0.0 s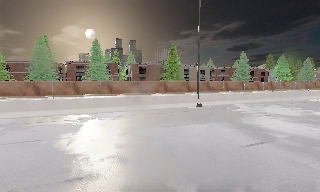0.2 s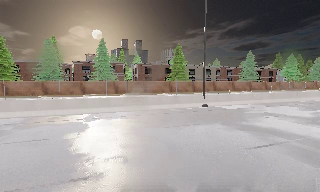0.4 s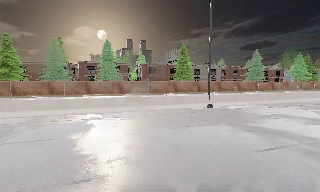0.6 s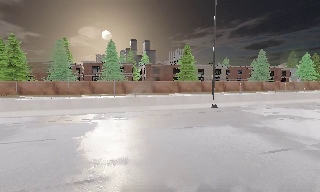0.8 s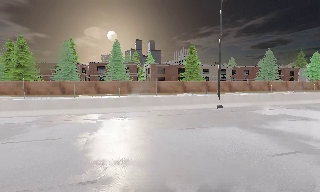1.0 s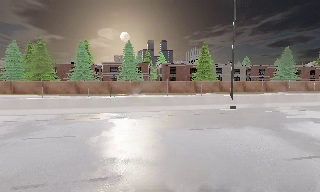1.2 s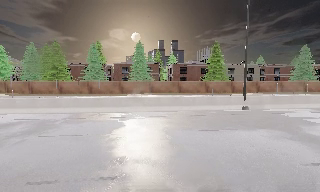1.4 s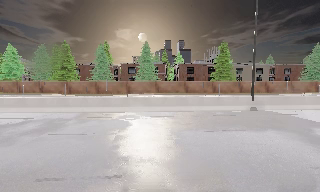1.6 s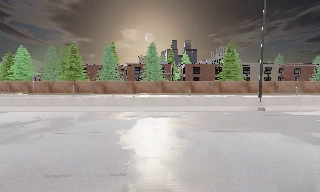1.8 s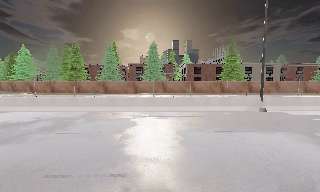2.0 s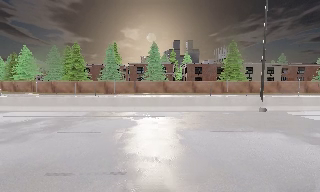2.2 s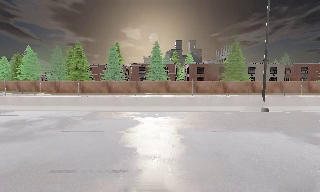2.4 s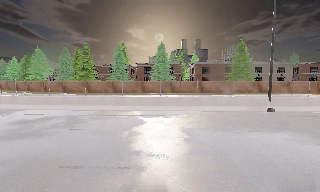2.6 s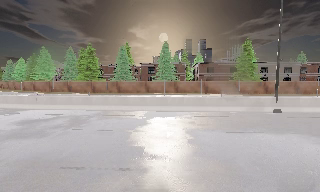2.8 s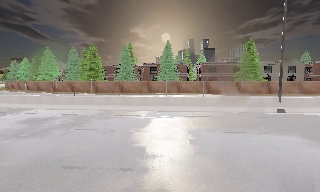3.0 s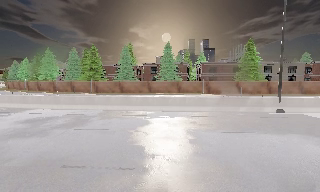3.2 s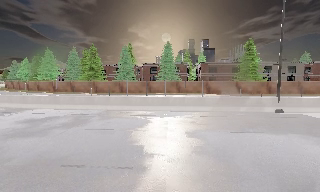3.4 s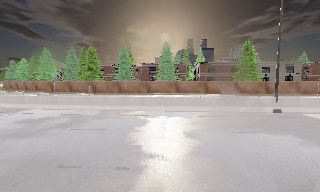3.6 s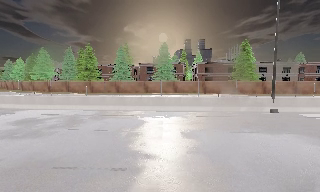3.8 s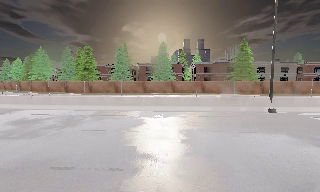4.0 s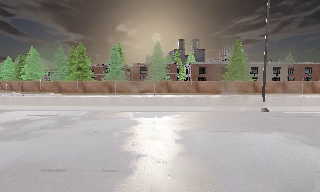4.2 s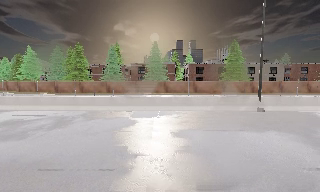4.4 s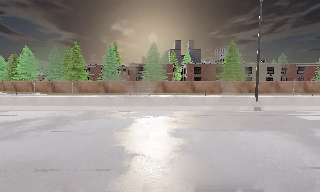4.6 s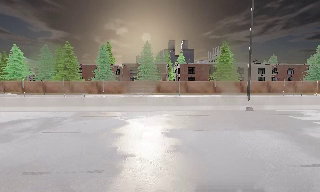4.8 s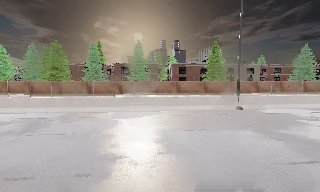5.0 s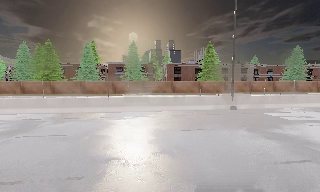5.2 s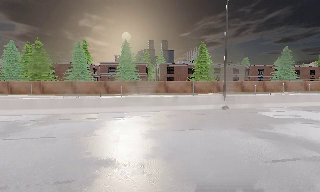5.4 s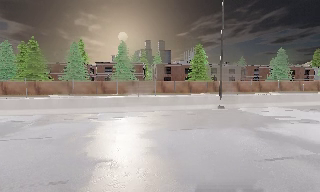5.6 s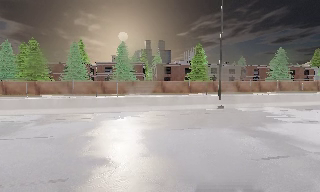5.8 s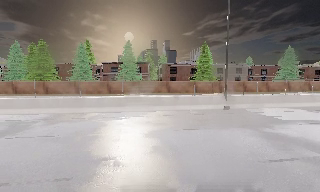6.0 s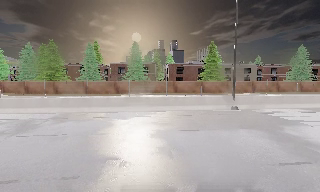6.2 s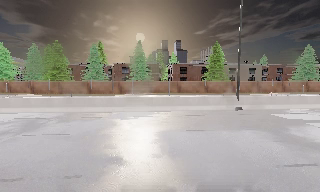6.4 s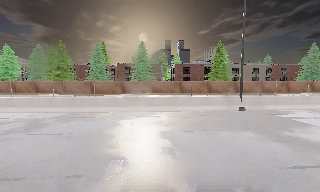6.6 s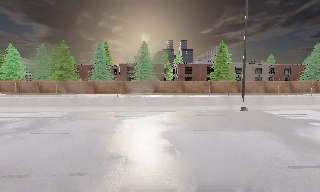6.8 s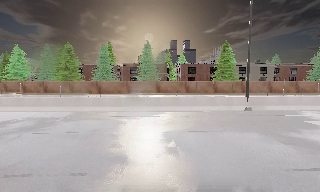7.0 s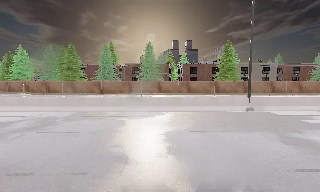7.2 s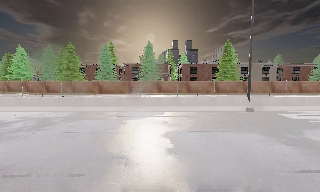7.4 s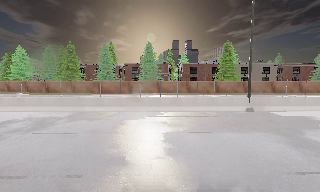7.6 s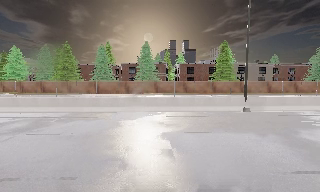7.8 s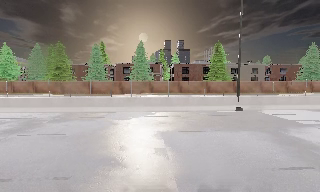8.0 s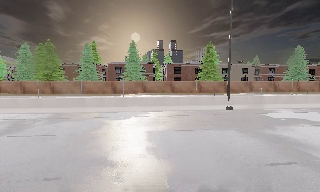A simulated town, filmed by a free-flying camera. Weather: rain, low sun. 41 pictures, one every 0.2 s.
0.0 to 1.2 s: The camera swings to its left by about 15 degrees, and the scene slides to the right.
1.2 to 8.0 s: The camera travels to its right, about 1.5 m, so close, fixed things drift to the left.
The film runs forward here.
